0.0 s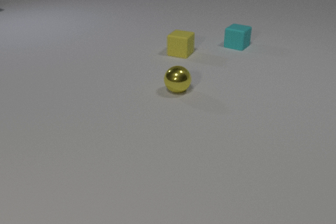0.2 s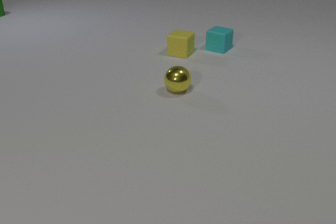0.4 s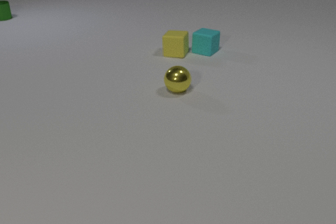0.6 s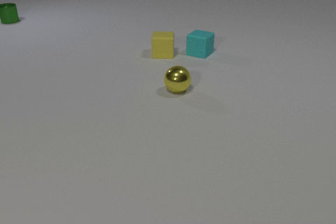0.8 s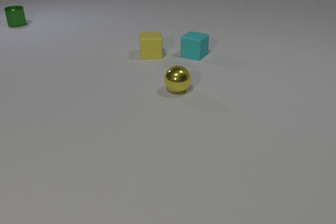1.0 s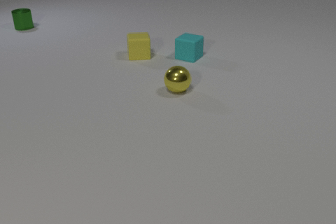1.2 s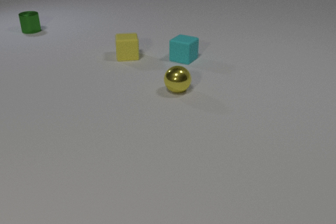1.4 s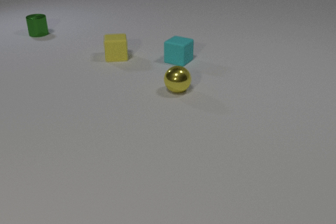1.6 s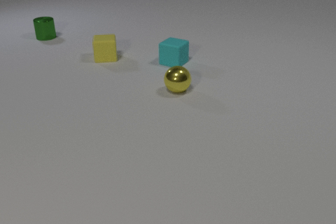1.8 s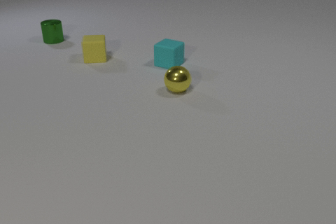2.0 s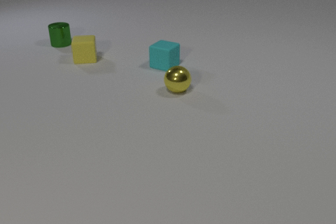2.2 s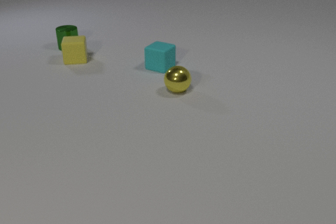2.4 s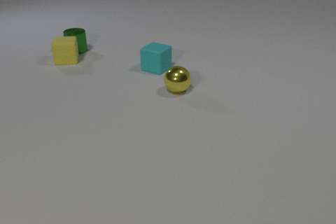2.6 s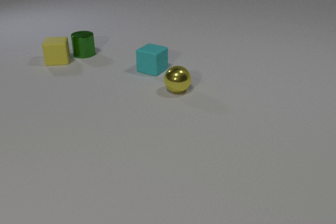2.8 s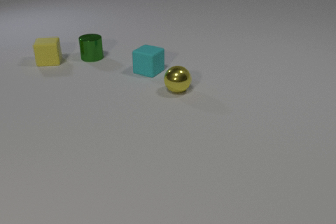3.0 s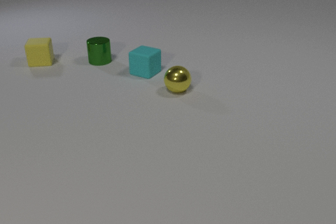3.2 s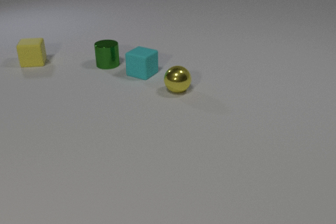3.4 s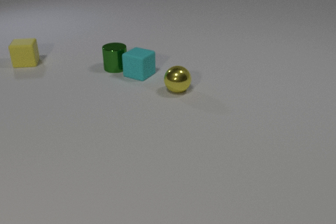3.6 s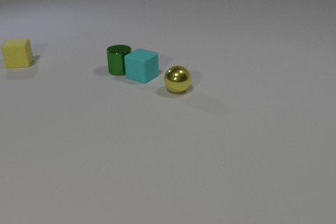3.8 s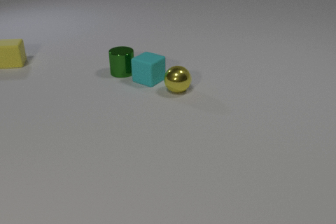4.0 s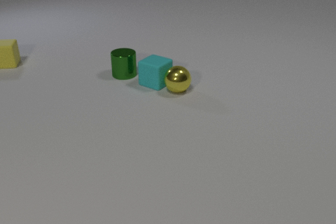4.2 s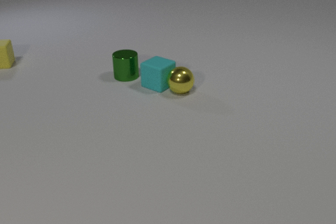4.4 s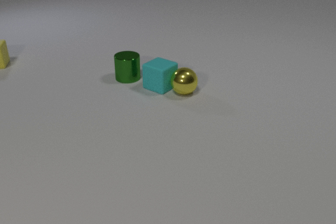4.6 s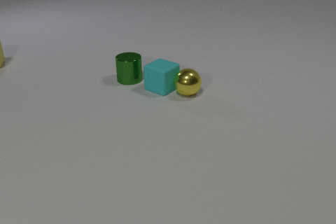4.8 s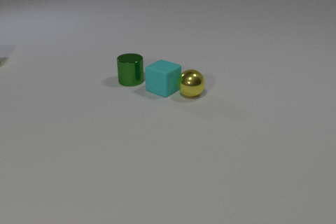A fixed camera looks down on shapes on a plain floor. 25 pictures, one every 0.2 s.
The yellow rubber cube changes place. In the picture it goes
to the left.
The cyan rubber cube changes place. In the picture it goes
toward the camera.
0.0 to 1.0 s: The cyan rubber cube slides to the left and toward the camera. The yellow rubber cube slides to the left, spins so that its near face slides to the right, counterclockwise seen from above. The green metal cylinder comes in at the left edge, slides toward the camera and to the right. The cyan rubber cube and the yellow rubber cube collide.
1.0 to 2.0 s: The cyan rubber cube slides to the left and toward the camera. The yellow rubber cube slides to the left. The green metal cylinder slides toward the camera and to the right.
2.0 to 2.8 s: The cyan rubber cube slides to the left and toward the camera. The yellow rubber cube slides to the left. The green metal cylinder slides toward the camera and to the right. The yellow rubber cube and the green metal cylinder collide.
2.8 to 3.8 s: The cyan rubber cube slides toward the camera. The yellow rubber cube slides to the left. The green metal cylinder slides toward the camera and to the right. The cyan rubber cube and the green metal cylinder collide.
3.8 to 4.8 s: The cyan rubber cube slides toward the camera and to the right. The yellow rubber cube slides to the left. The green metal cylinder slides toward the camera and to the right. The yellow metal sphere rolls to the right and toward the camera. The cyan rubber cube and the yellow metal sphere collide.
What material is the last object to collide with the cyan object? metal.
How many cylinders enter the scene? 1.
How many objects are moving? 4.
